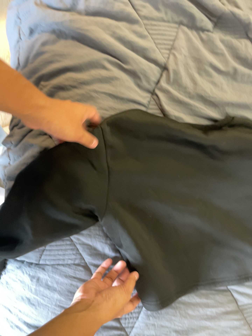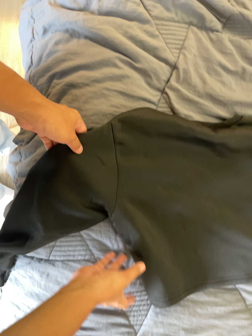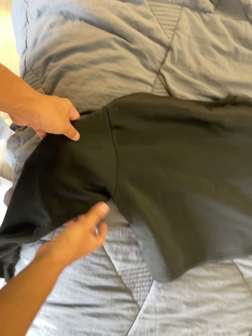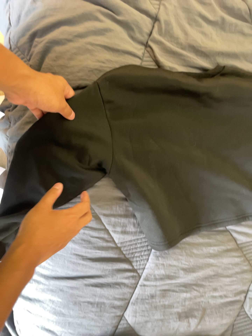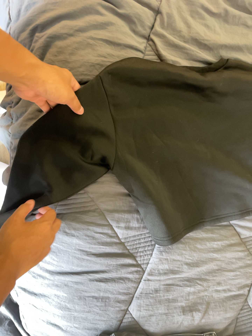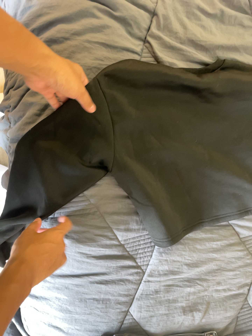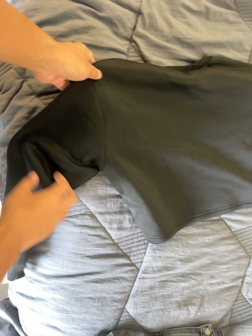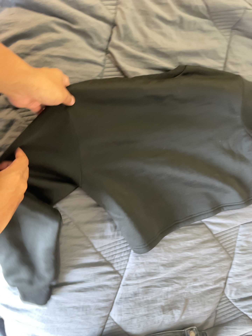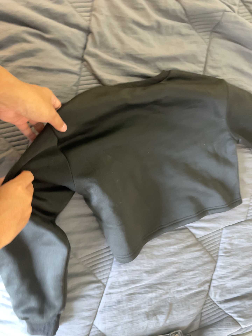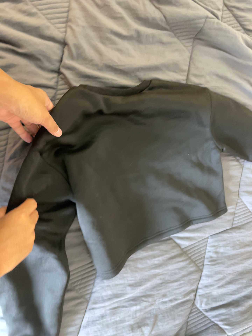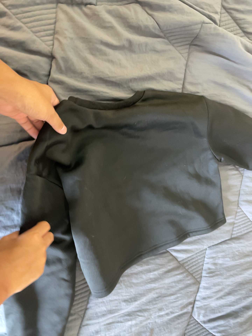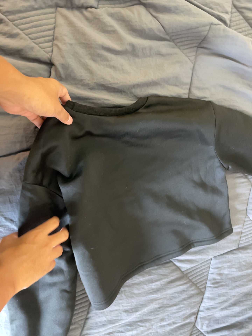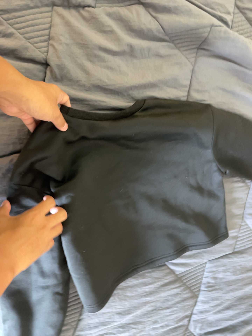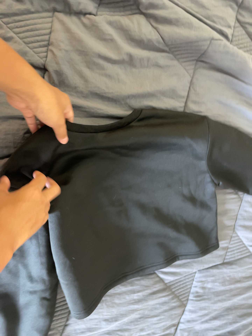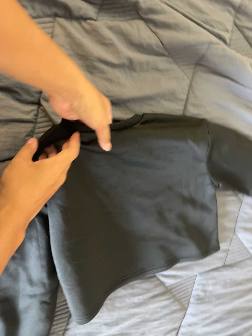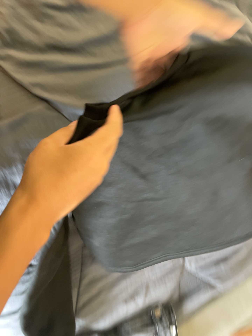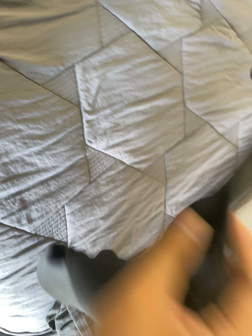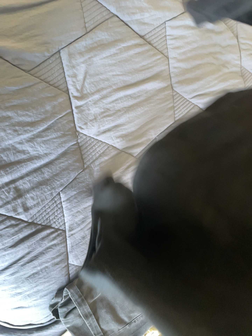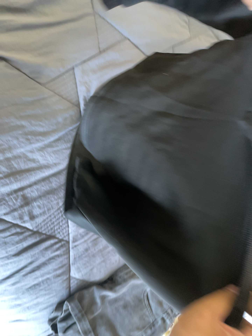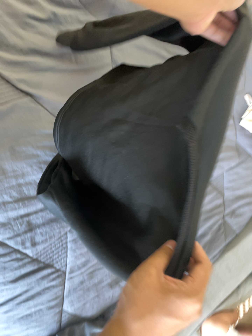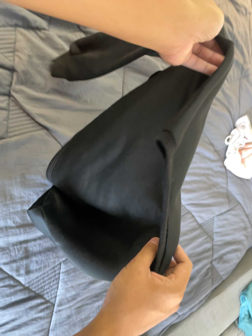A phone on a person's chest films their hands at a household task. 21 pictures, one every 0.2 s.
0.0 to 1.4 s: The camera rolls about its line of sight by about 10 degrees, and the scene rotates counterclockwise.
1.4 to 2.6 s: The camera travels toward the top of its view and to its right, about 26 cm, so close, fixed things drift downward.
2.6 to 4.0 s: The camera swings to its right by about 15 degrees, and the scene slides to the left. It travels toward the bottom of its view and backward, about 24 cm. Its aim tips toward the top of its view by about 10 degrees. It rolls about its line of sight by about 15 degrees, and the scene rotates counterclockwise.
The film runs backward here.
